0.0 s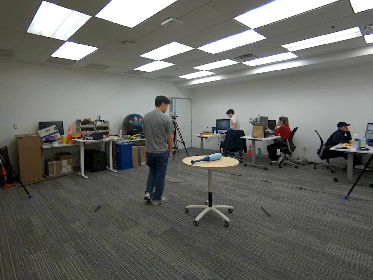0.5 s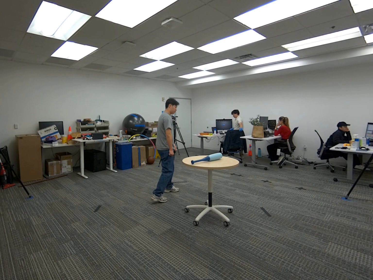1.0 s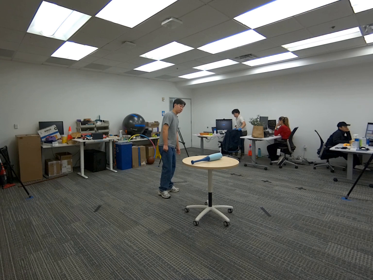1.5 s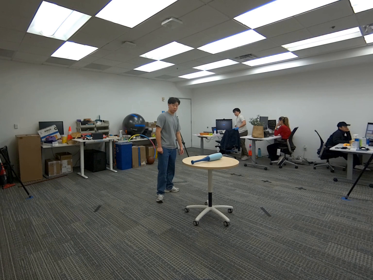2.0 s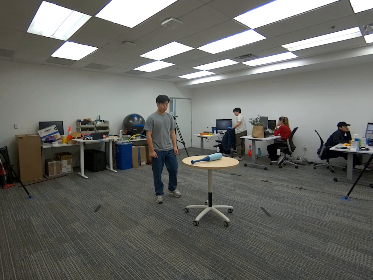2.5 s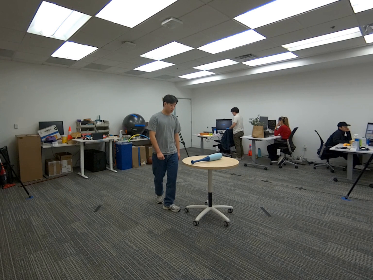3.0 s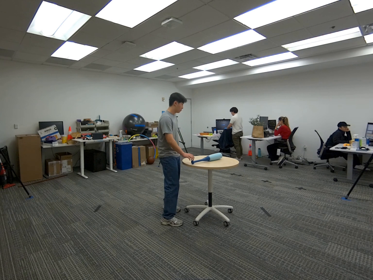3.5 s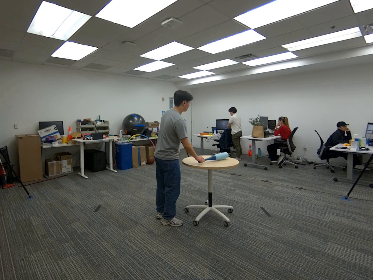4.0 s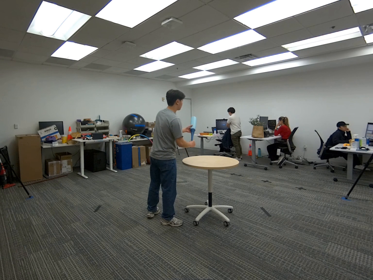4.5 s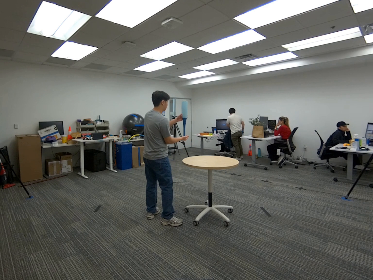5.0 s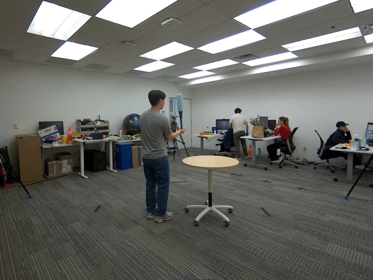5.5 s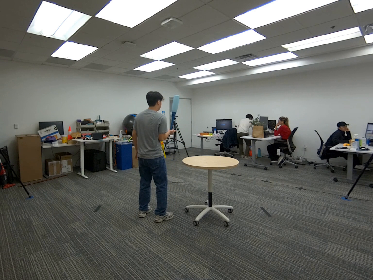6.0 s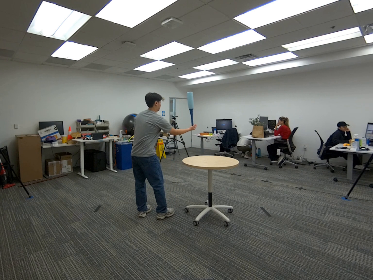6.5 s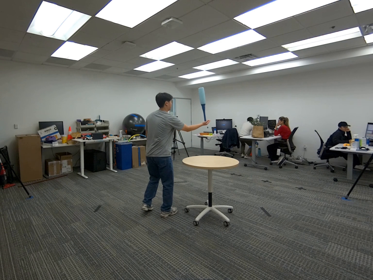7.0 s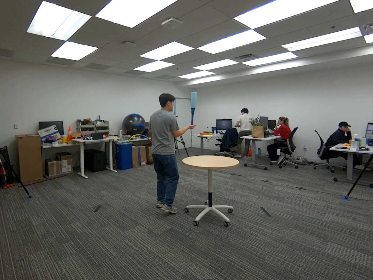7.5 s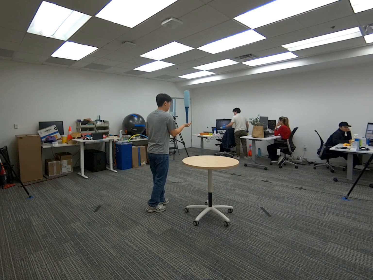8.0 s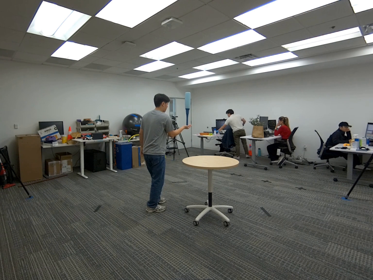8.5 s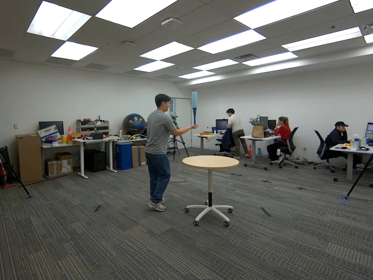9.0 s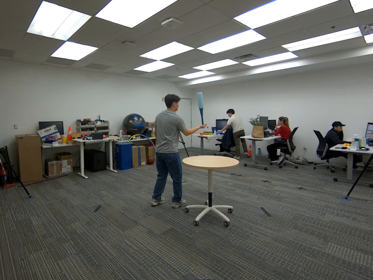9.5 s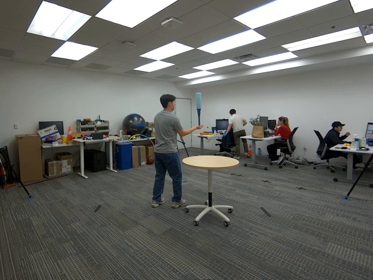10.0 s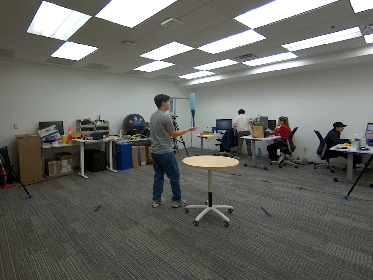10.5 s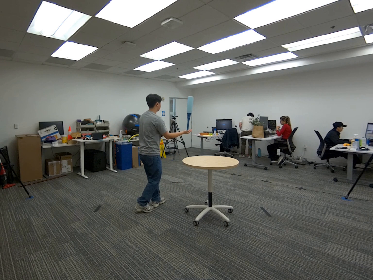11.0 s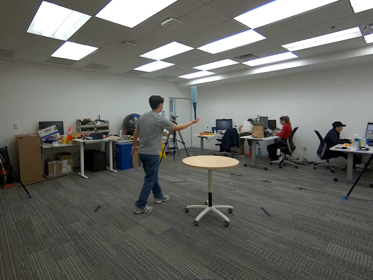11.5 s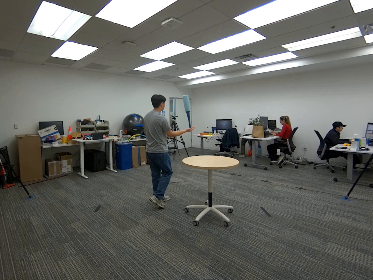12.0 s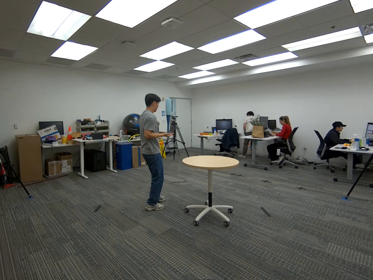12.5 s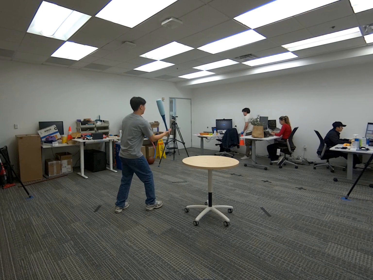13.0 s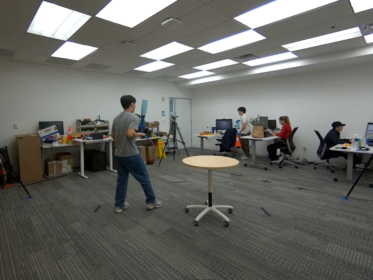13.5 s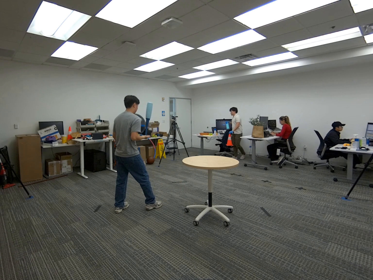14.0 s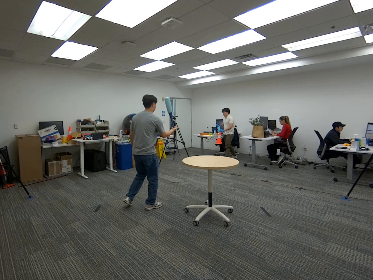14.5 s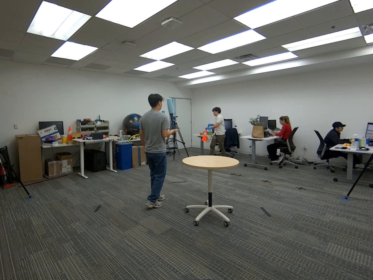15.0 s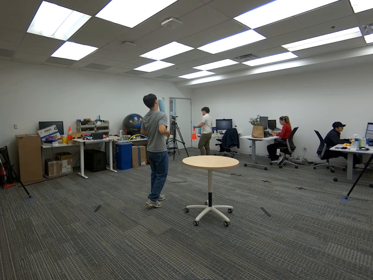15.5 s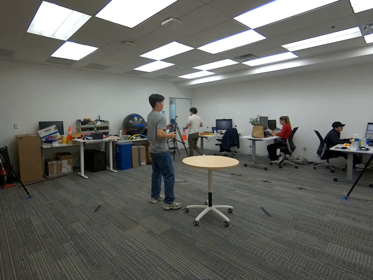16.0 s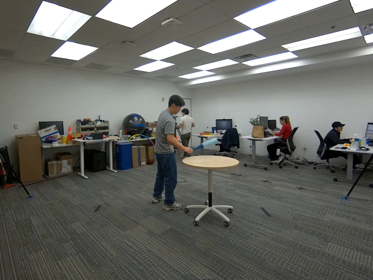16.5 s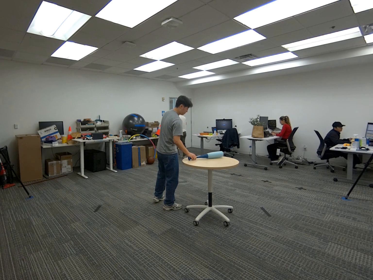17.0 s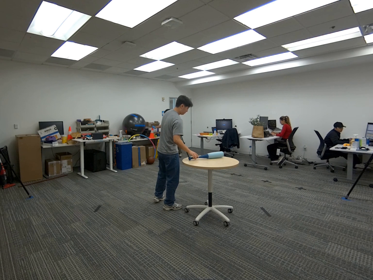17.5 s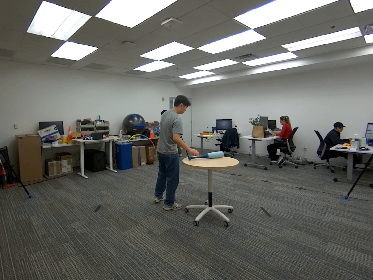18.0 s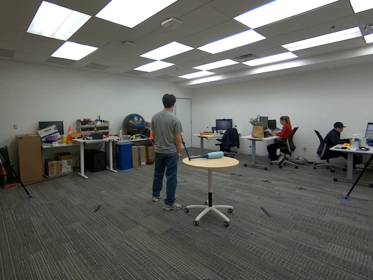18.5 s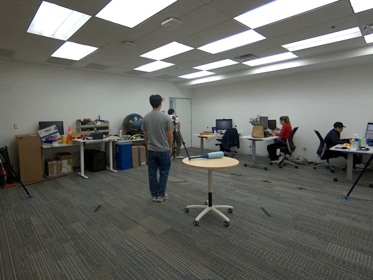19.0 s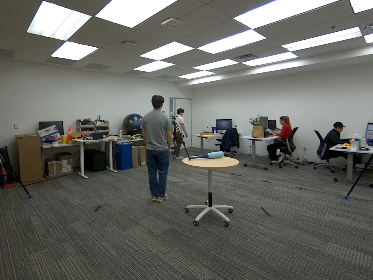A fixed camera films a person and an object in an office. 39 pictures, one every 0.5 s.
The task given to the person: Walk over to the baseball bat on the round table, pick up the baseball bat and use one hand and proceed to balance the bat on your palm. Place the bat back on the table when complete.
